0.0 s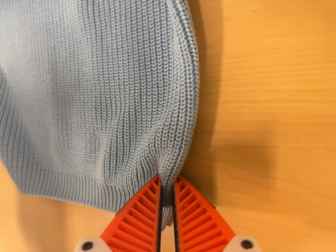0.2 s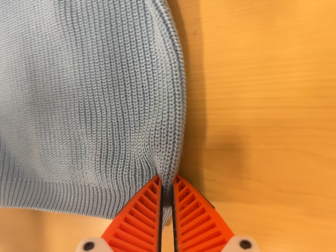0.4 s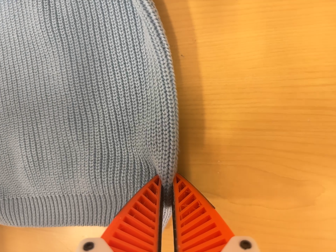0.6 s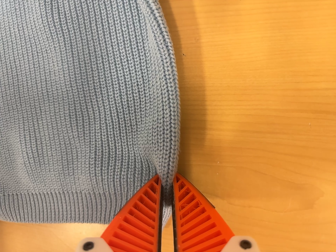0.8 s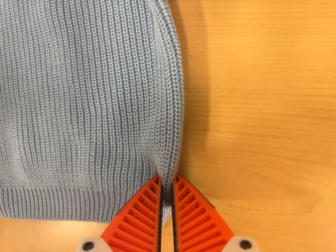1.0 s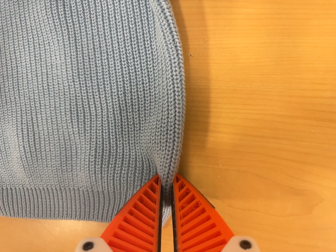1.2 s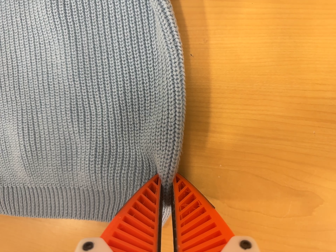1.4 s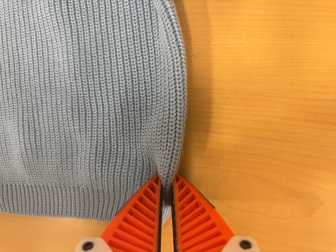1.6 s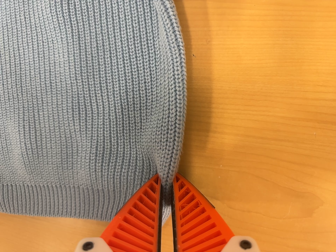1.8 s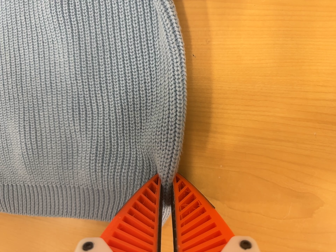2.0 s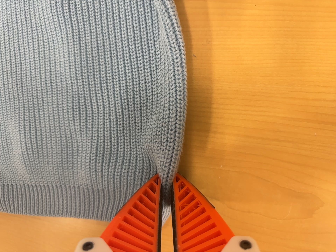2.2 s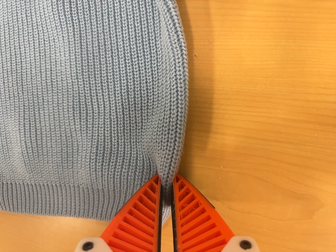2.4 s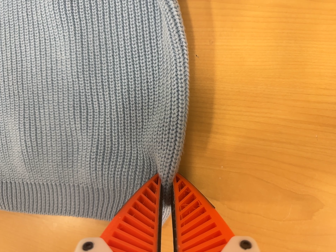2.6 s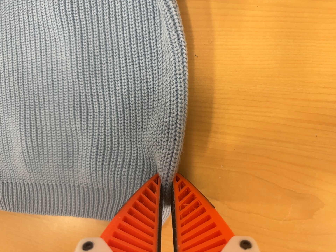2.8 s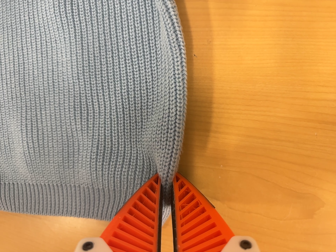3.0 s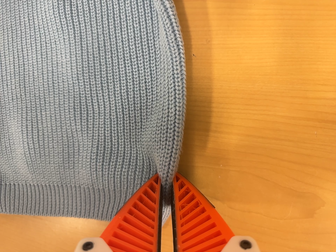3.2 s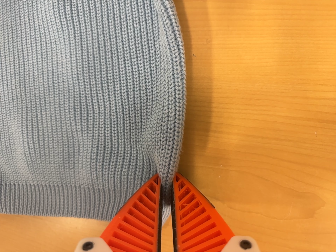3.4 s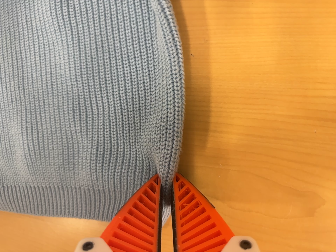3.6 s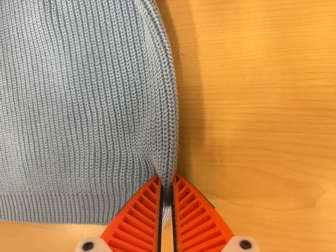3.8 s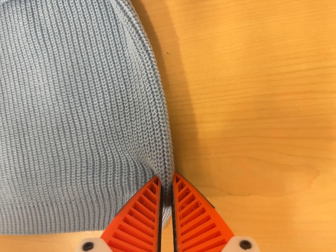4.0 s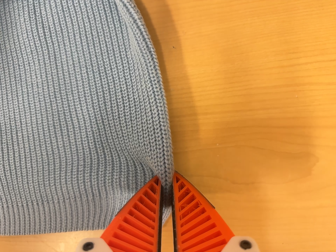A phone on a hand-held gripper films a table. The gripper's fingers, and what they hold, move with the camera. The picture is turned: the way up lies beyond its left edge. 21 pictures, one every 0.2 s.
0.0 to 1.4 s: The camera pans to its right by about 15 degrees.
1.4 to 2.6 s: The camera keeps its place and its aim.
2.6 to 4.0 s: The camera rolls about its line of sight by about 10 degrees, and the scene rotates counterclockwise.
The film runs forward here.
